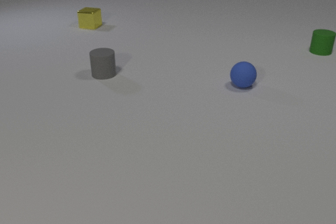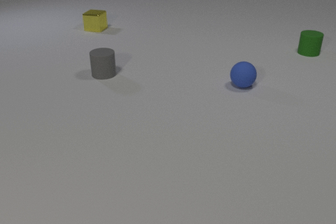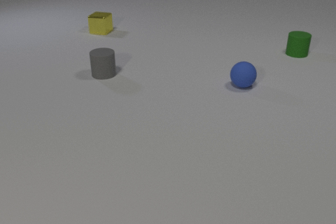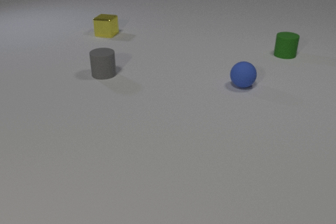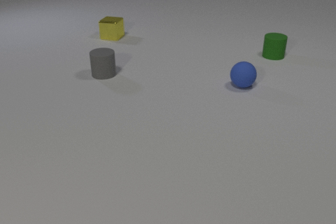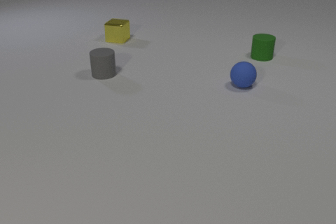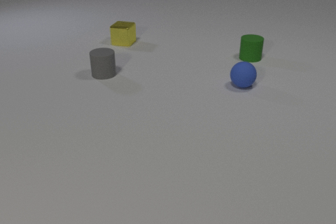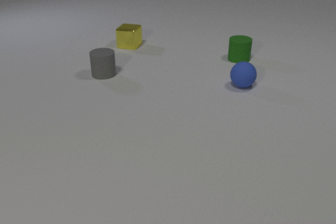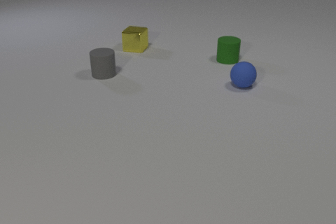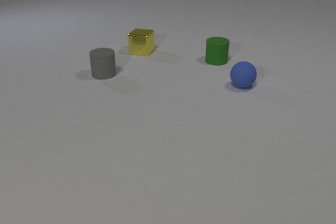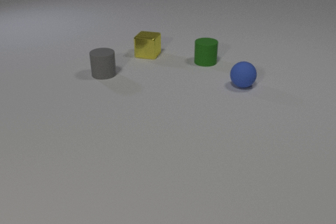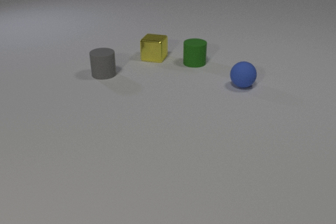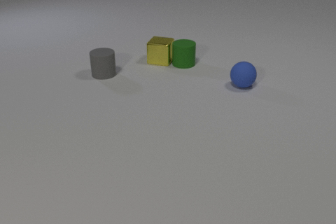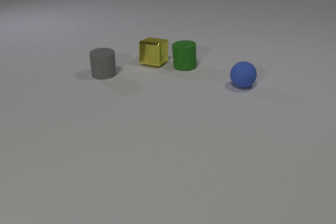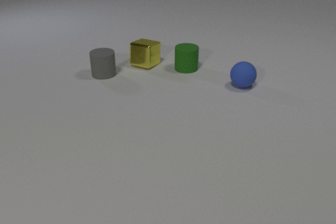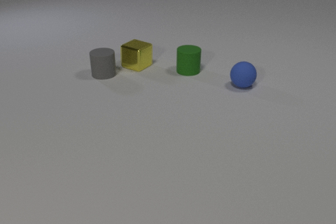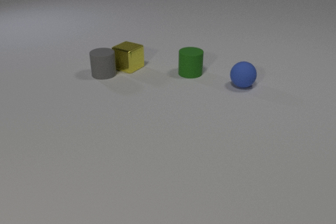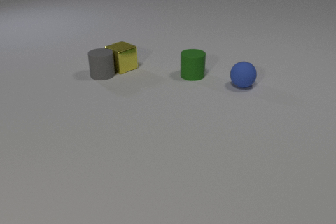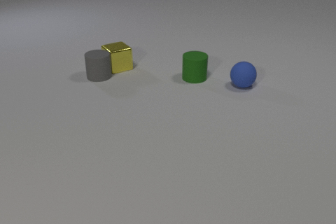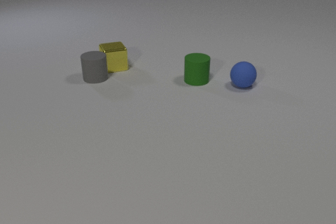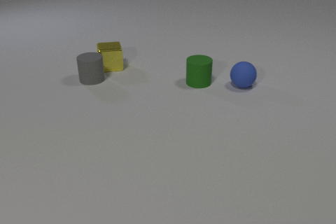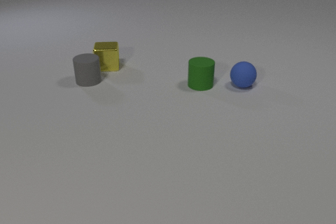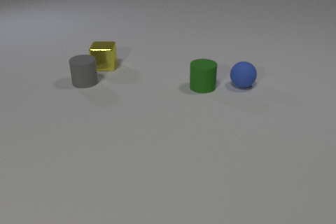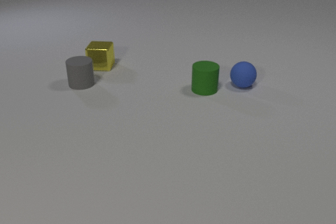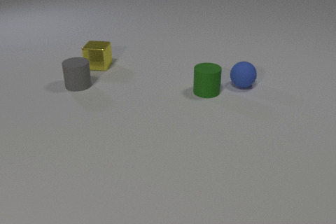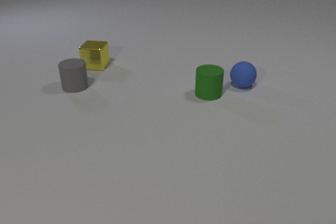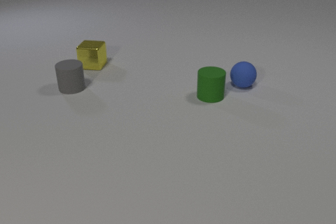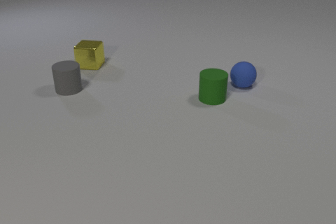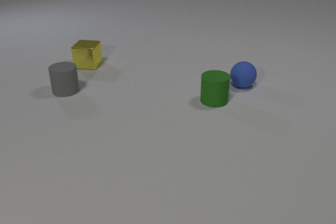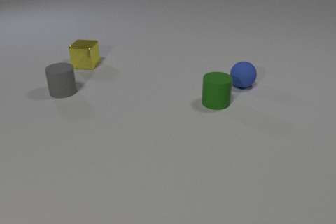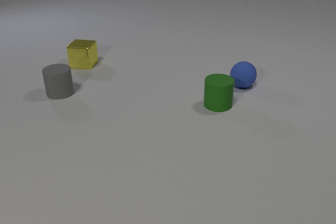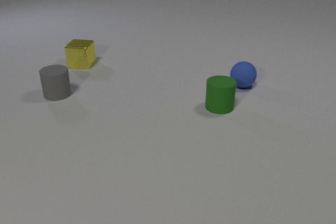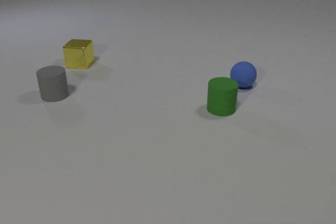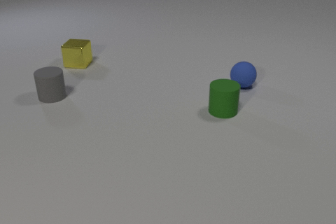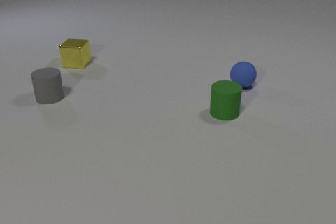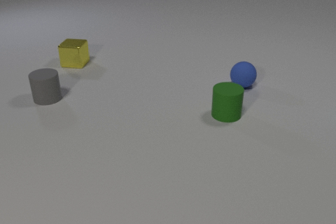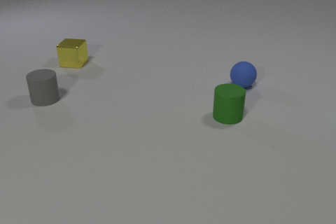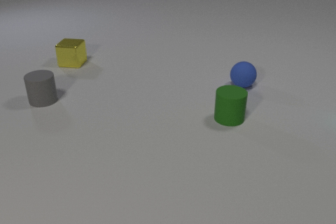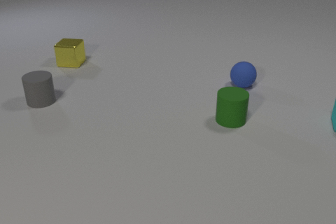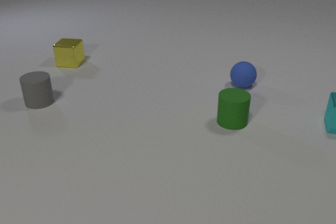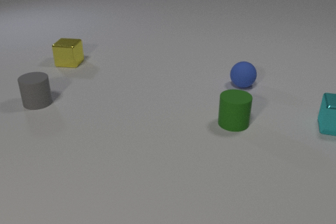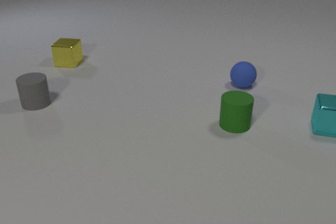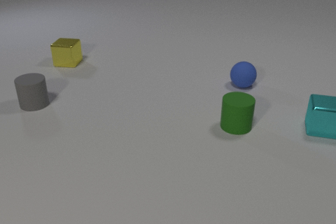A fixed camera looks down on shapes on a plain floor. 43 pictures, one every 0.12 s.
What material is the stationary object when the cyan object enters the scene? rubber.
What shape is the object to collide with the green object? cube.
How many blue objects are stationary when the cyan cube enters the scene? 1.
0.00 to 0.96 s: The green rubber cylinder slides to the left and toward the camera. The yellow metal cube slides toward the camera and to the right.
0.96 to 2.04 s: The green rubber cylinder slides toward the camera and to the left. The yellow metal cube slides toward the camera, spins clockwise seen from above by about 30 degrees, its near face sliding to the left. The green rubber cylinder and the yellow metal cube collide. The yellow metal cube and the gray rubber cylinder collide.
2.04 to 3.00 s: The green rubber cylinder slides toward the camera and to the right. The yellow metal cube slides to the left, spins clockwise seen from above by about 60 degrees, its near face sliding to the left. The gray rubber cylinder slides to the left and toward the camera.
3.00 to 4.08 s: The green rubber cylinder slides toward the camera and to the right. The yellow metal cube slides to the left and away from the camera. The gray rubber cylinder slides to the left and toward the camera.
4.08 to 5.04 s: The green rubber cylinder slides toward the camera and to the right. The yellow metal cube slides to the left. The gray rubber cylinder slides to the left and toward the camera. The cyan metal cube comes in at the right edge, slides to the left and toward the camera.
